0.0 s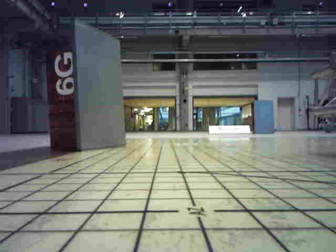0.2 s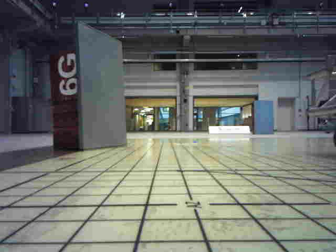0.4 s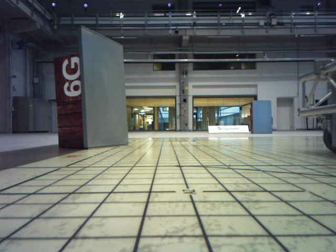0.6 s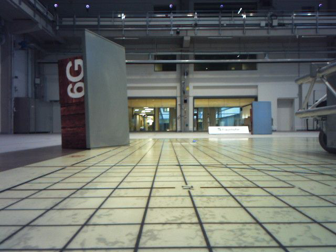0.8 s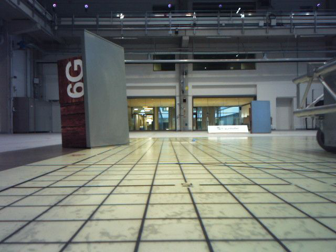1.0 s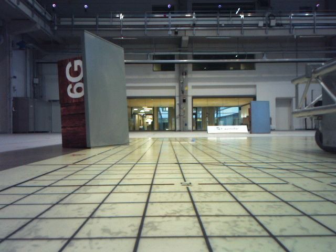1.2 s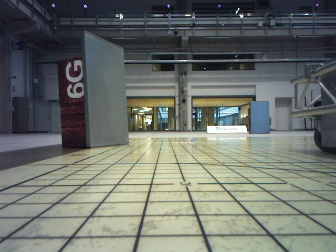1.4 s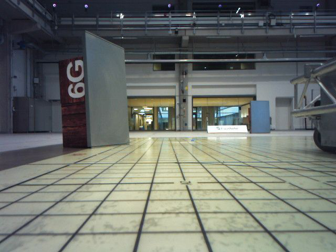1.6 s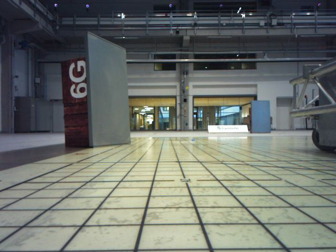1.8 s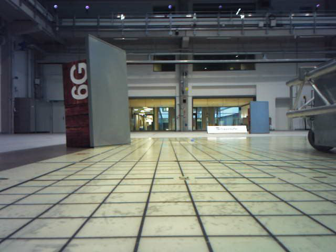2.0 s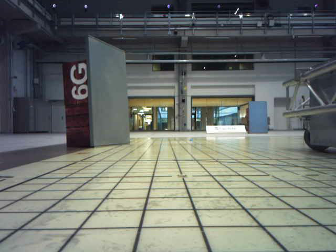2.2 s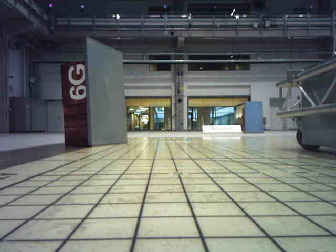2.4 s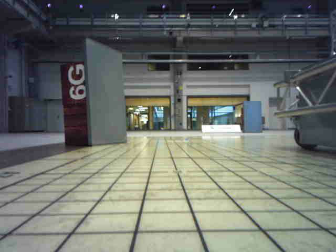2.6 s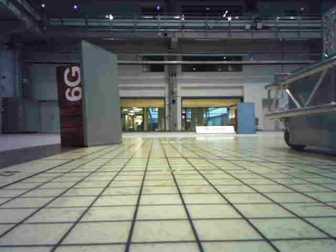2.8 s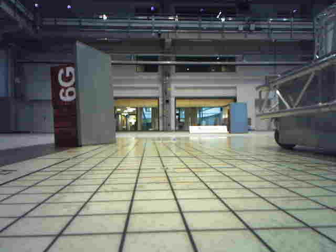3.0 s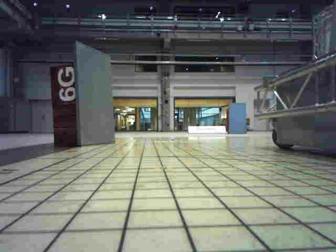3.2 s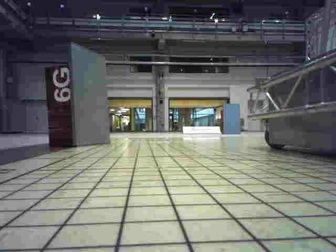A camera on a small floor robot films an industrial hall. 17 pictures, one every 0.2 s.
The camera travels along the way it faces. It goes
backward.
0.0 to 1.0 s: The camera travels backward, about 0.2 m, so what stands in front gets smaller. It loses speed.
1.0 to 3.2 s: The camera travels backward, about 0.4 m, so what stands in front gets smaller.
The film runs backward here.
